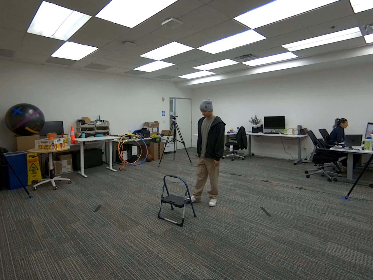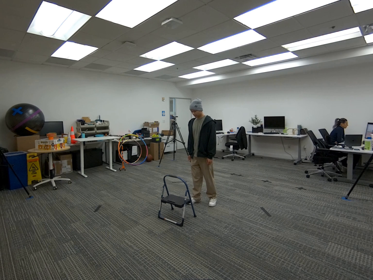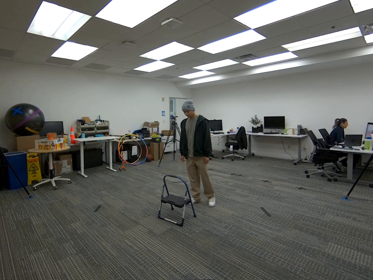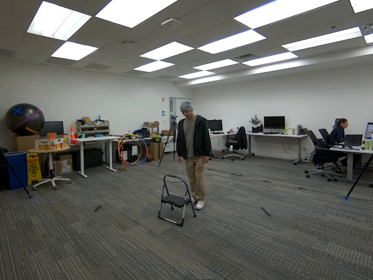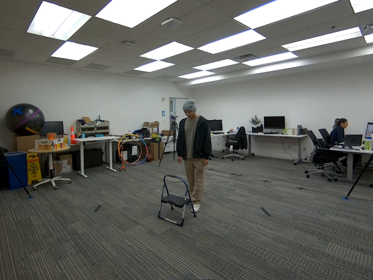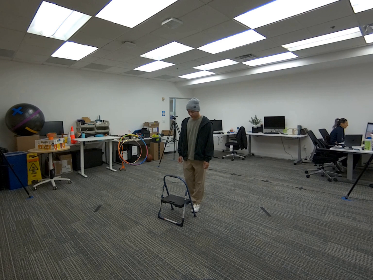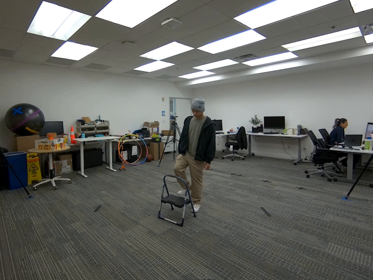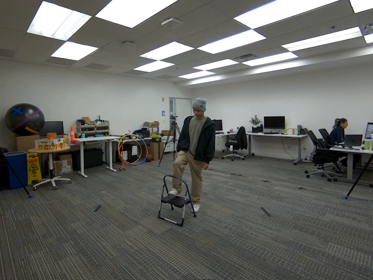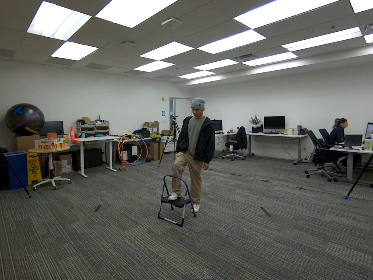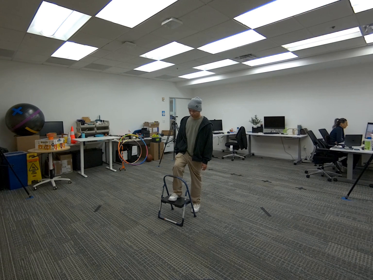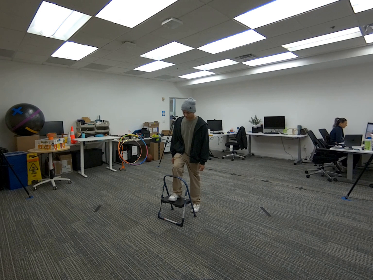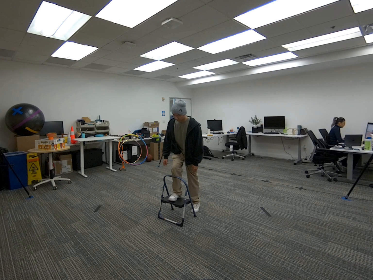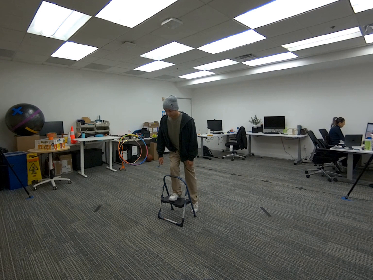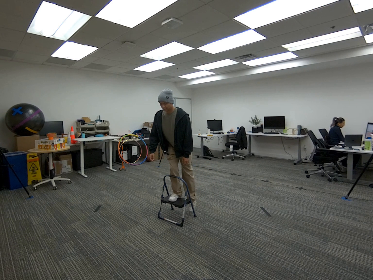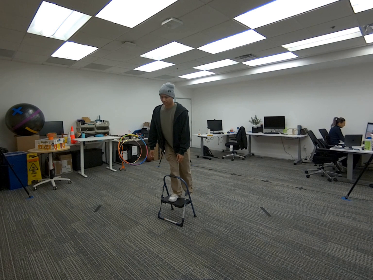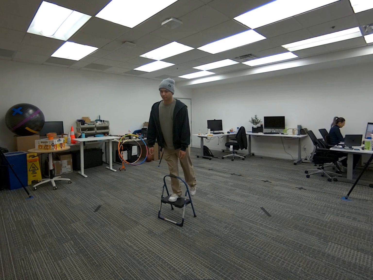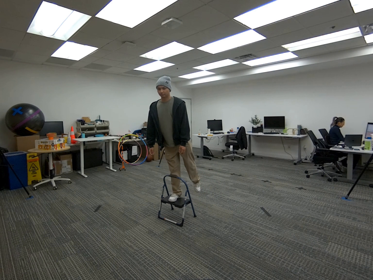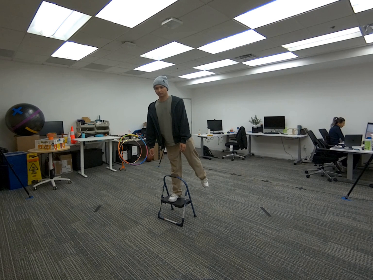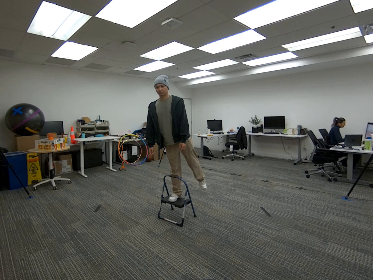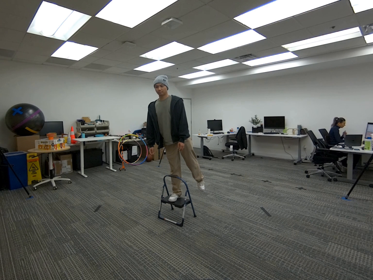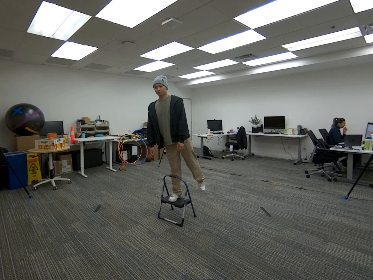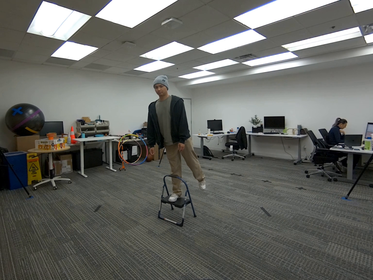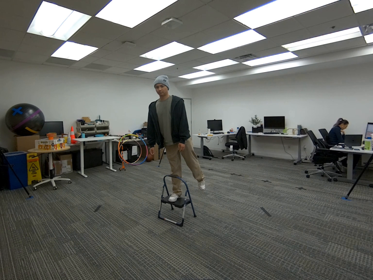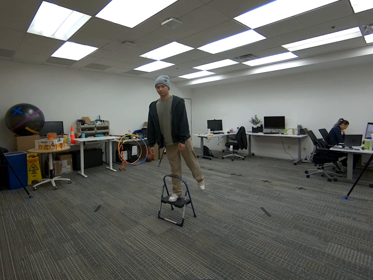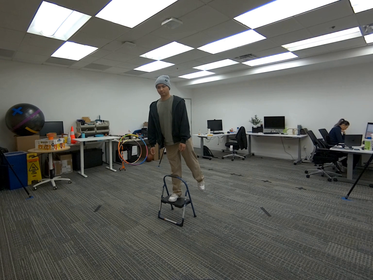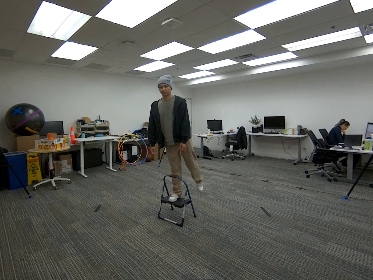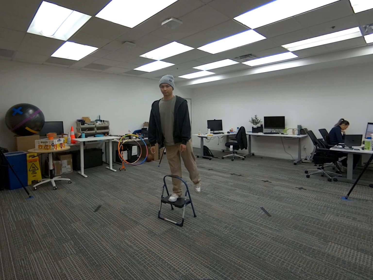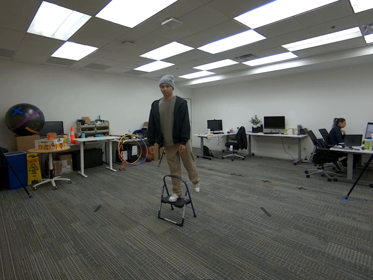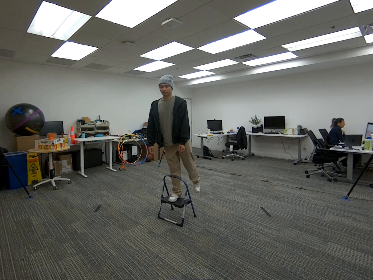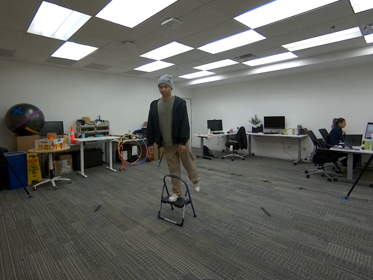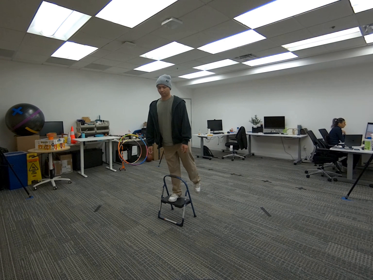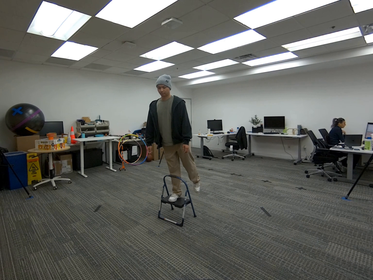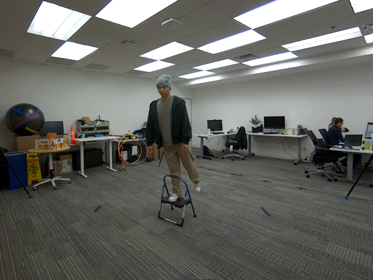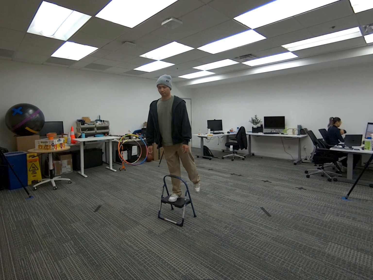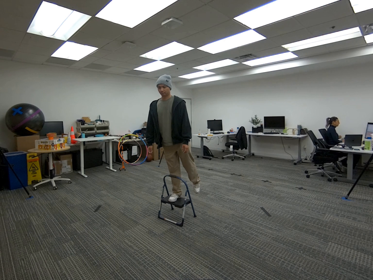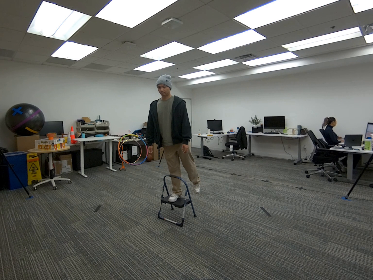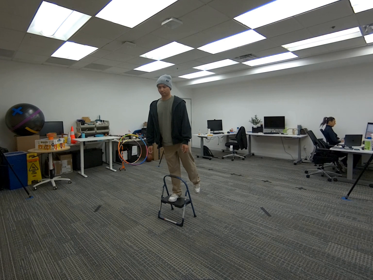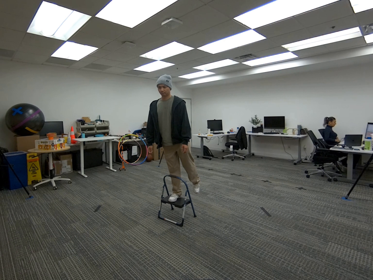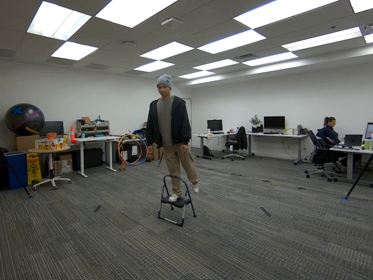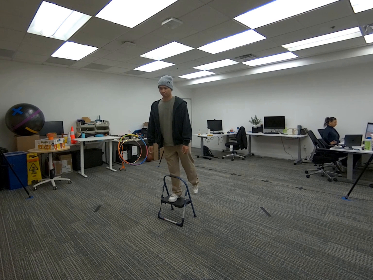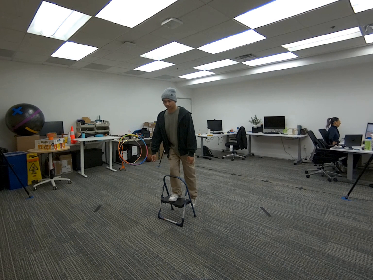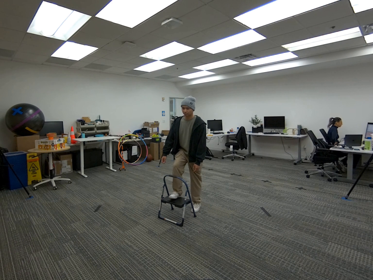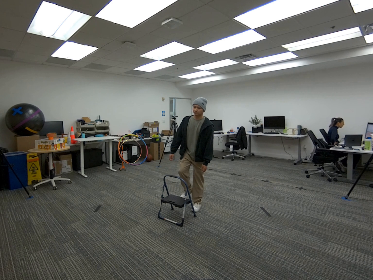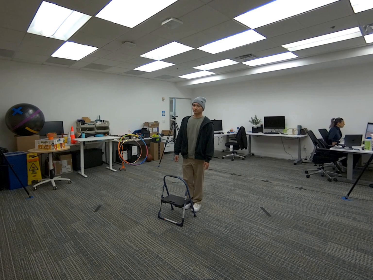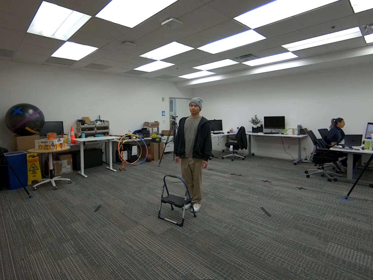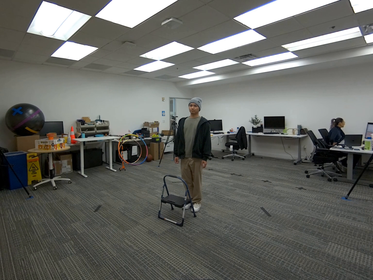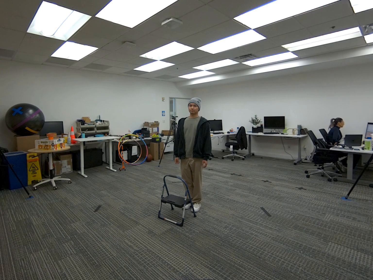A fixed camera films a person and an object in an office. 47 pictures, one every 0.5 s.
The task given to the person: Walk over to the step ladder and step onto the step ladder using one foot while the other foot is in the air.
